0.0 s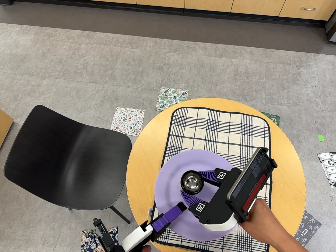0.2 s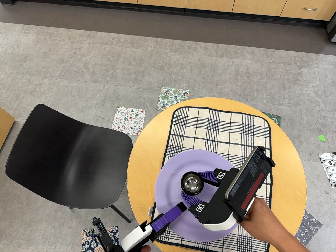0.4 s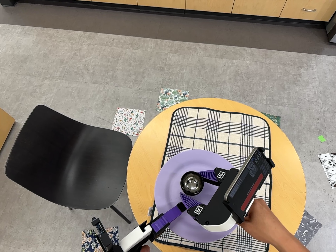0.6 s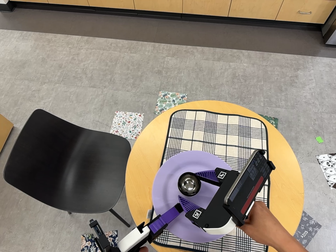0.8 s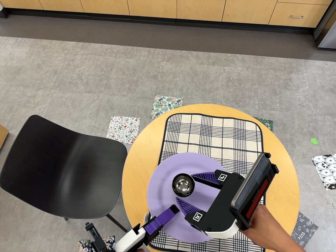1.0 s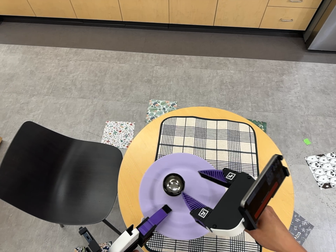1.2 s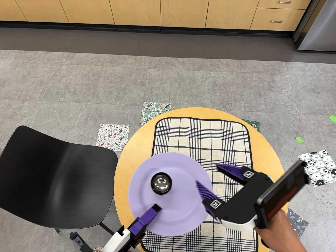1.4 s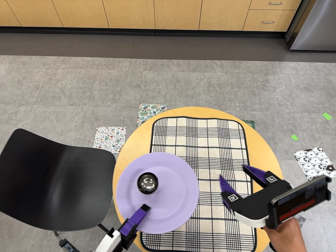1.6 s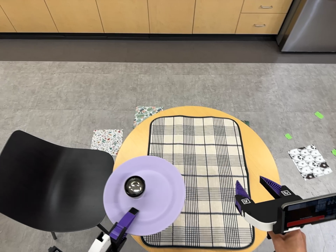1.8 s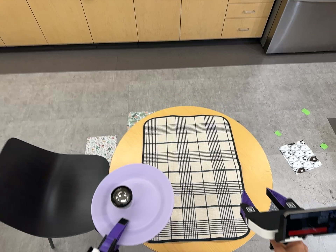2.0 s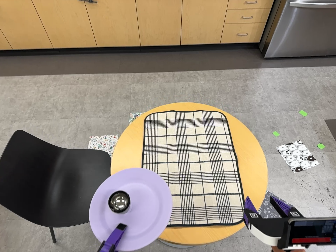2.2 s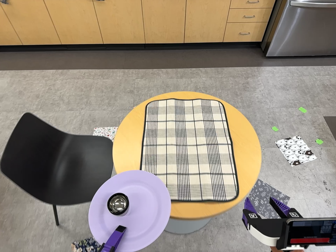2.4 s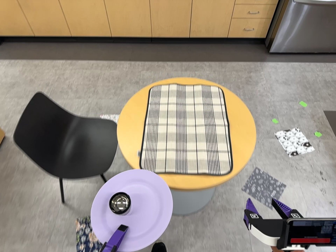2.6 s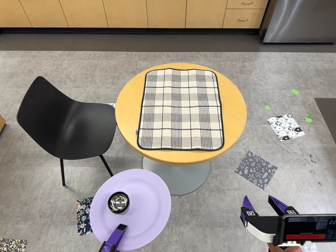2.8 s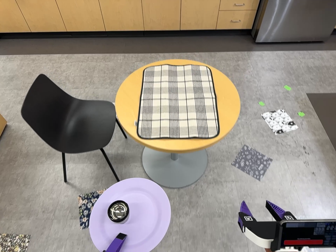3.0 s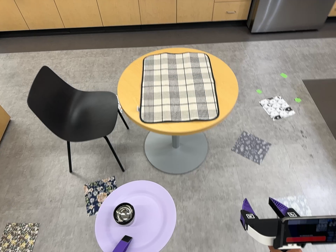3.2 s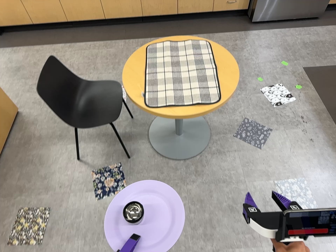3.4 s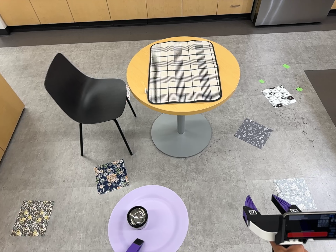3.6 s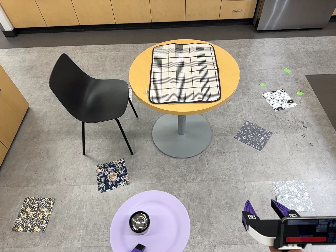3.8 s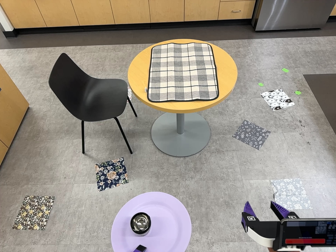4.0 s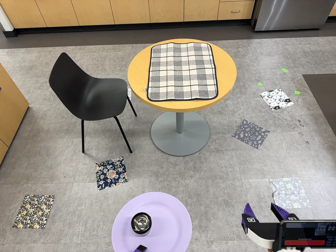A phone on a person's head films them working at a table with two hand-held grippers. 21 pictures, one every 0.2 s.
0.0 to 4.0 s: The camera travels toward the bottom of its view and backward, about 110 cm, so close, fixed things drift upward. Its aim tips toward the top of its view by about 10 degrees. It rolls about its line of sight by about 10 degrees, and the scene rotates counterclockwise.
The film runs backward here.
